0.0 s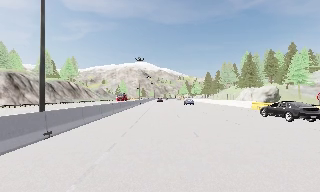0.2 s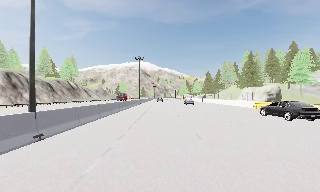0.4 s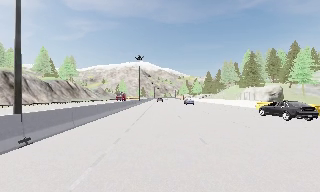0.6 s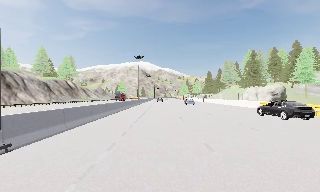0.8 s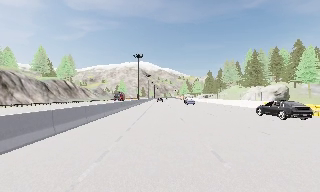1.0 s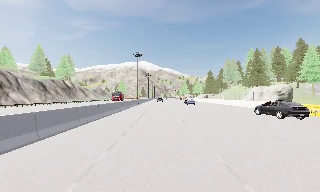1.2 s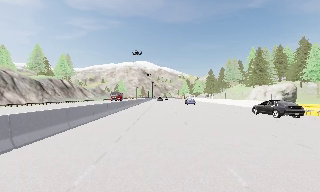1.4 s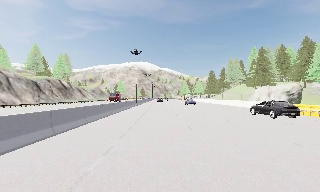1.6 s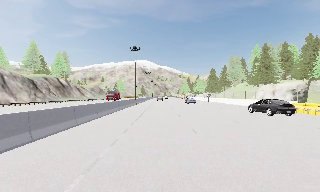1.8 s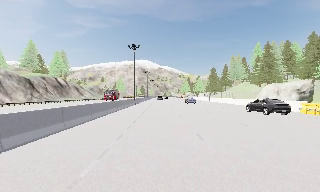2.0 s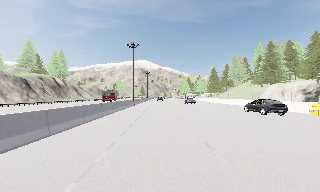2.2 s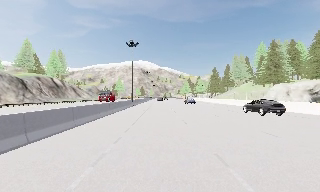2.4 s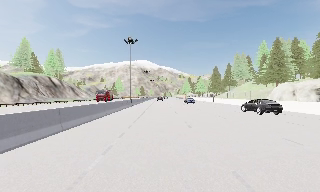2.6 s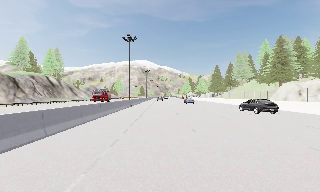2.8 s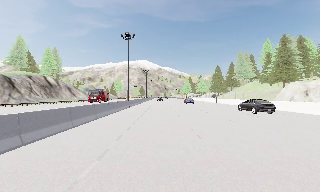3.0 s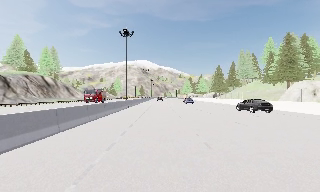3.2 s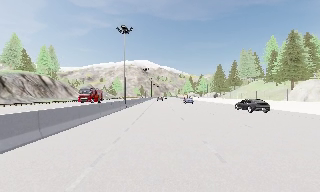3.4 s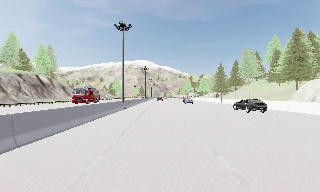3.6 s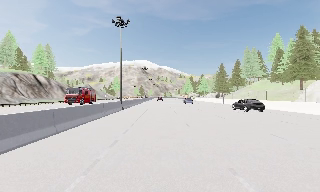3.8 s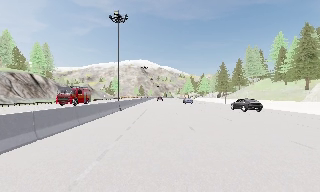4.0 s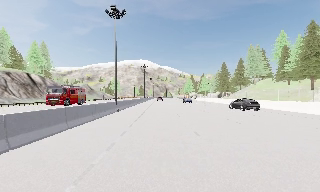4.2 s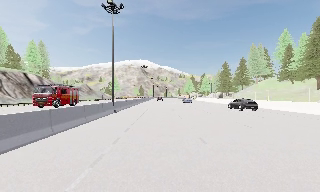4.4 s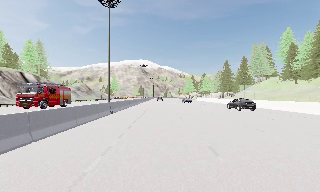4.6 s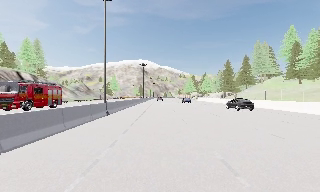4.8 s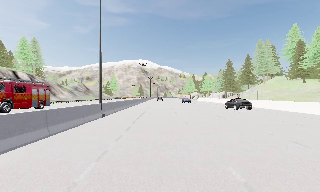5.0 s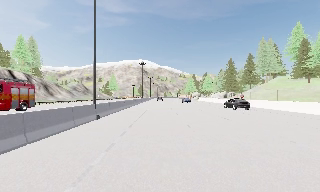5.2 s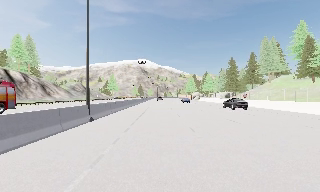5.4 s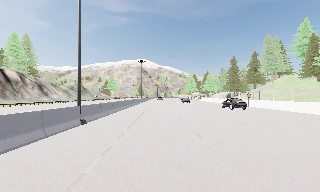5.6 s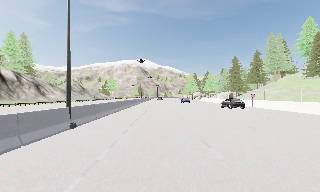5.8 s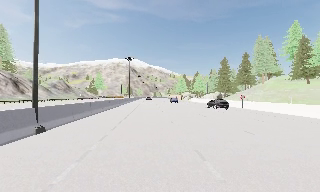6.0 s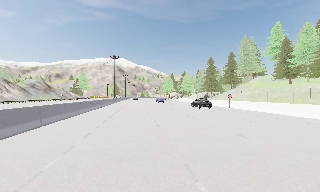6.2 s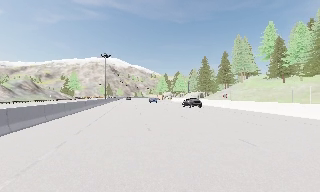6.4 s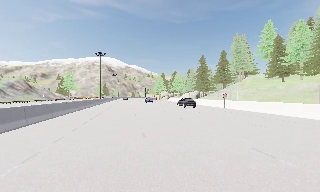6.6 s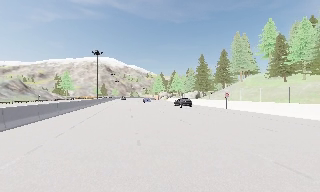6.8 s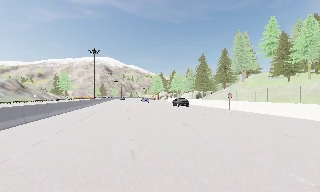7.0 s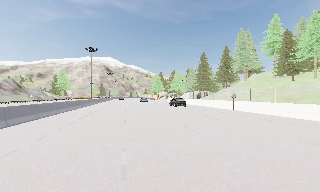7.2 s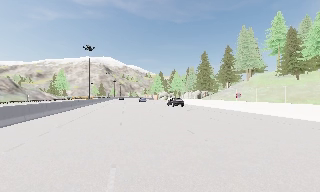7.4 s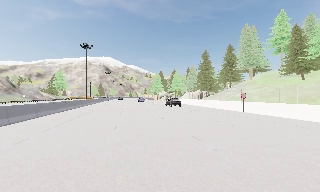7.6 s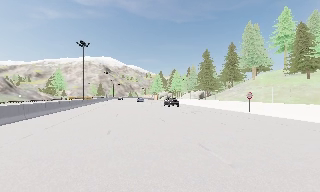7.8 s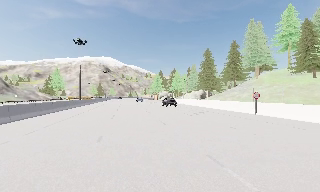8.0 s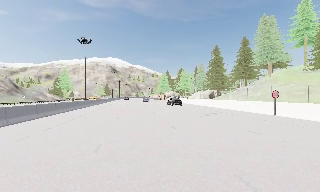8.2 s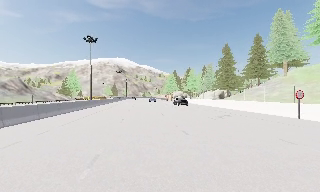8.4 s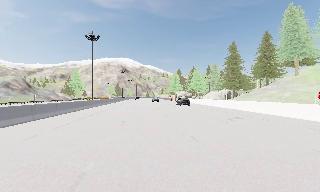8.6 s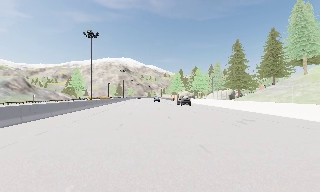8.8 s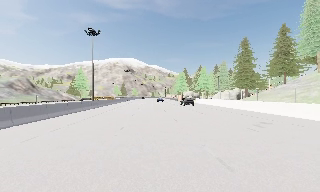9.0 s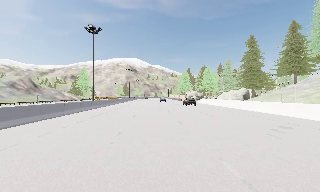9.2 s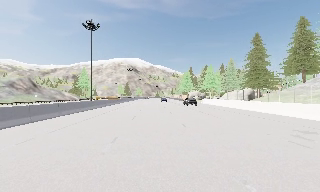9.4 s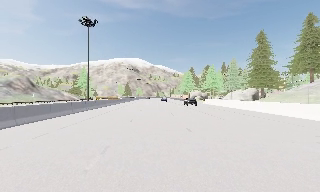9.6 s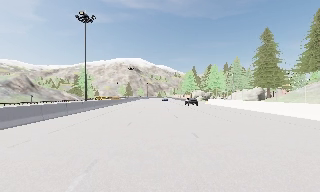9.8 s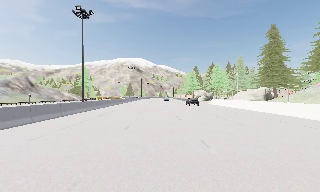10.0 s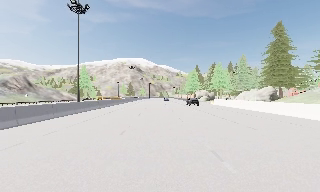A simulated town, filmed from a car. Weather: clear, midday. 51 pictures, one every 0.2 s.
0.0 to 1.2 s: The camera travels forward, about 5 m, so what stands in front looms larger. It gains speed.
1.2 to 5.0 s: The camera travels forward, about 25 m, so what stands in front looms larger.
5.0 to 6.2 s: The camera pans to its right, which is clockwise from overhead, by about 10 degrees. It travels forward, about 7 m, so what stands in front looms larger.
6.2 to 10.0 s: The camera travels forward, about 25 m, so what stands in front looms larger.
The film runs forward here.
